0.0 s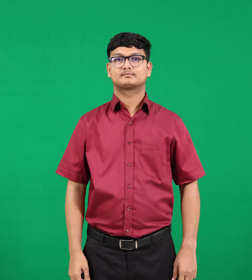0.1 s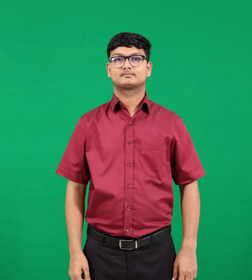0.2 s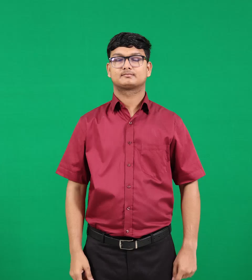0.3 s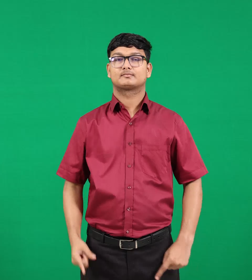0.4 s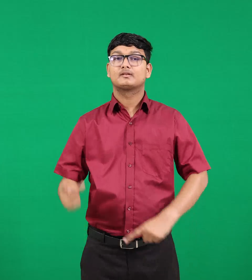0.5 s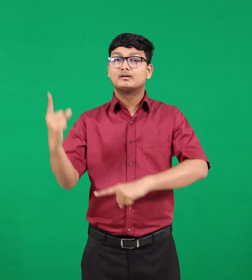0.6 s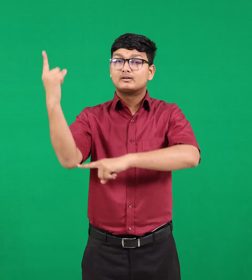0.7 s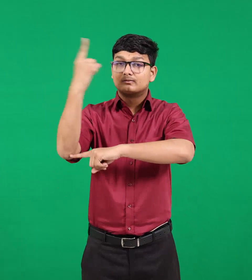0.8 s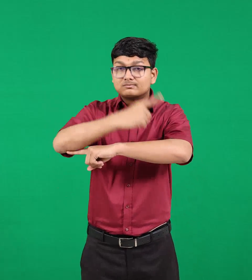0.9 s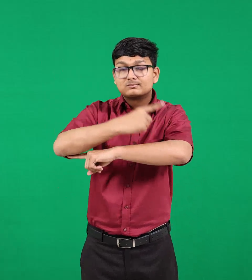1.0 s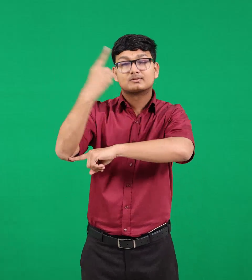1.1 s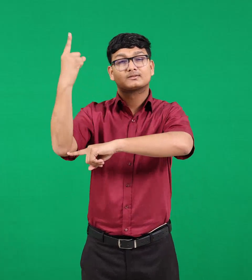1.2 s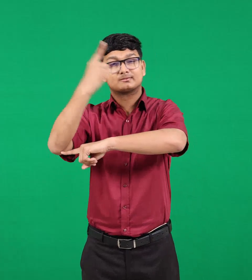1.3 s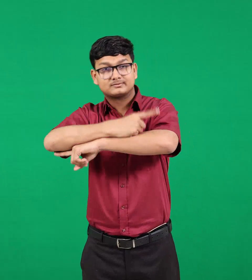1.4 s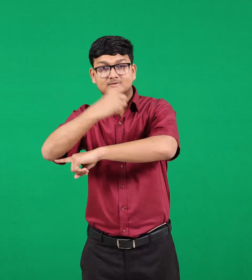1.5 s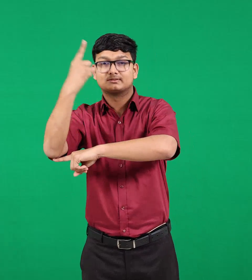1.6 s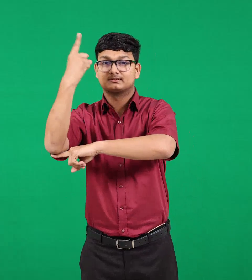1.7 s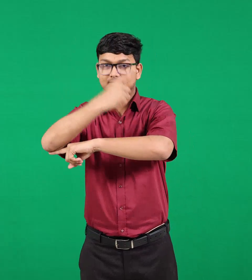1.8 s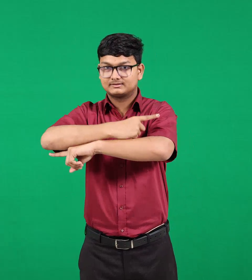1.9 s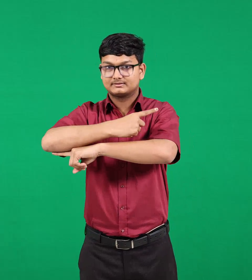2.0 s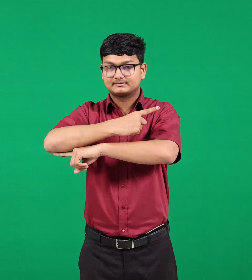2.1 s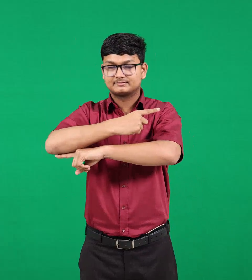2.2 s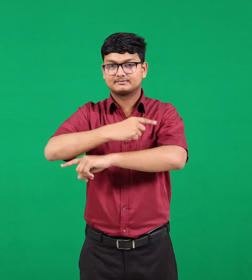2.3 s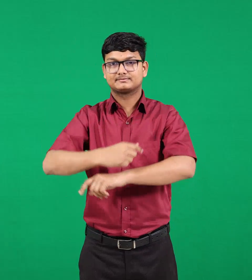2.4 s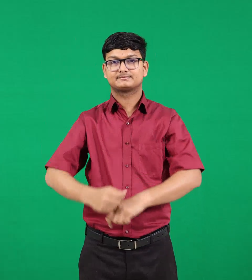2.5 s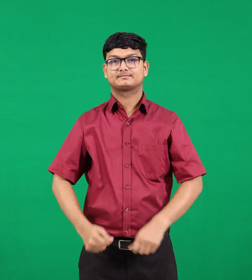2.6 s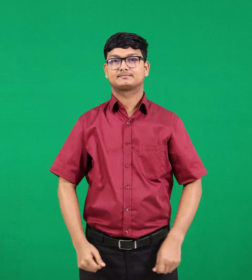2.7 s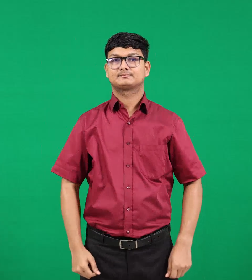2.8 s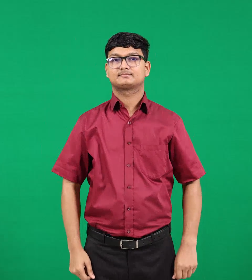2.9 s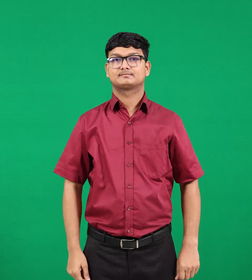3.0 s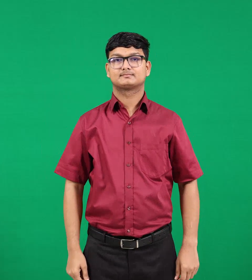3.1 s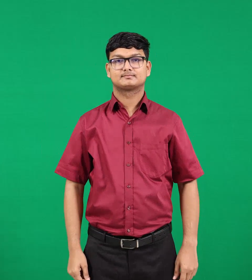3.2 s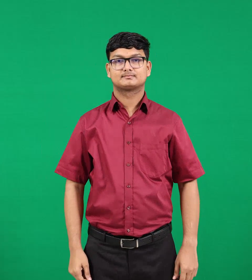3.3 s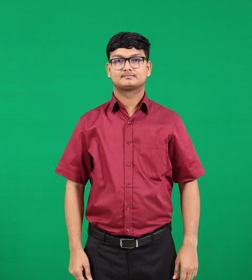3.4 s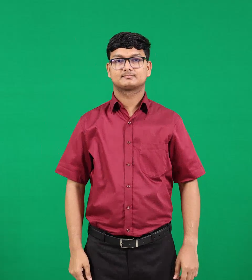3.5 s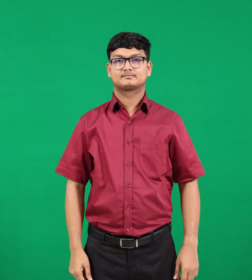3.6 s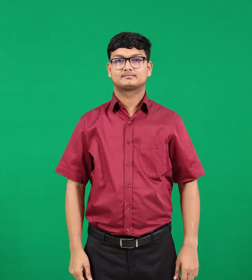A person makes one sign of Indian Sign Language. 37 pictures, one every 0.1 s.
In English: days
